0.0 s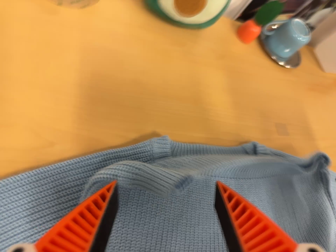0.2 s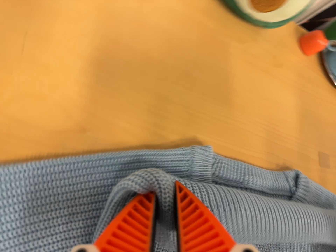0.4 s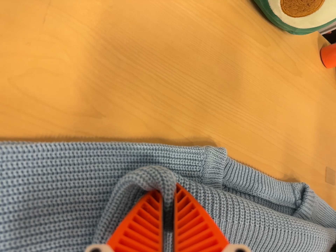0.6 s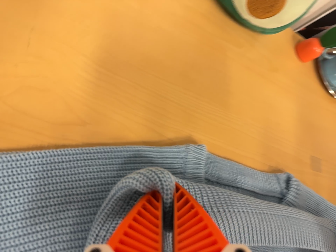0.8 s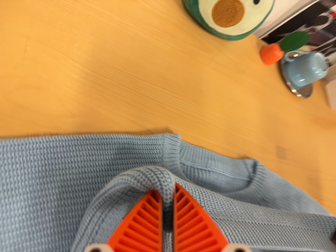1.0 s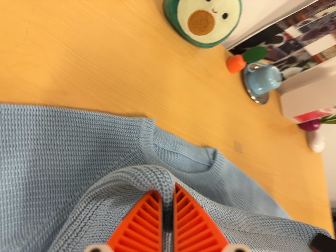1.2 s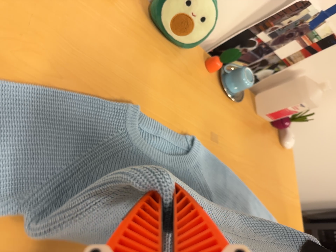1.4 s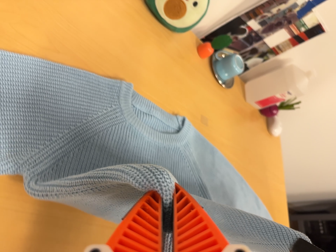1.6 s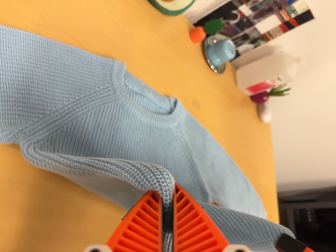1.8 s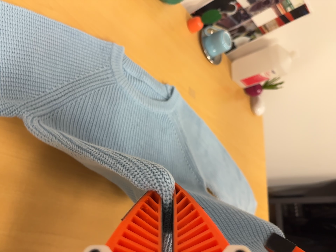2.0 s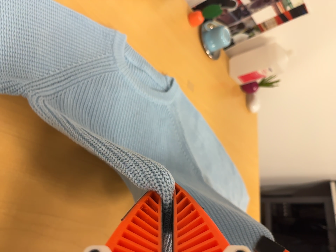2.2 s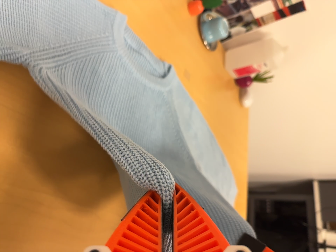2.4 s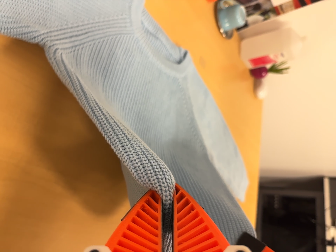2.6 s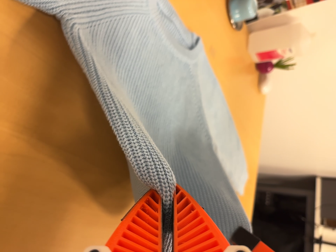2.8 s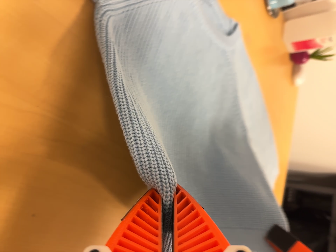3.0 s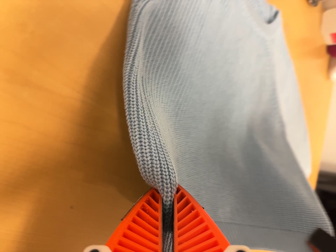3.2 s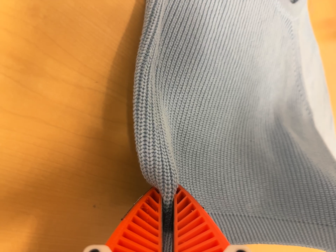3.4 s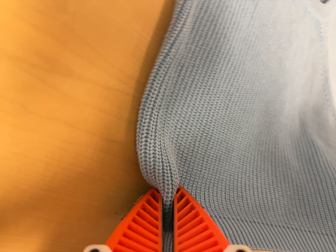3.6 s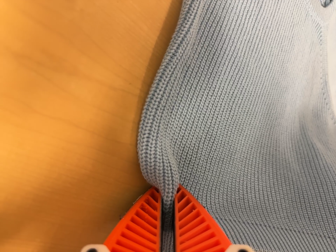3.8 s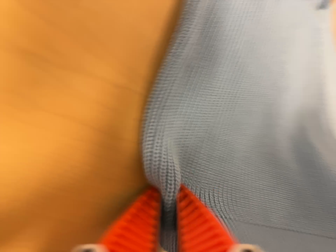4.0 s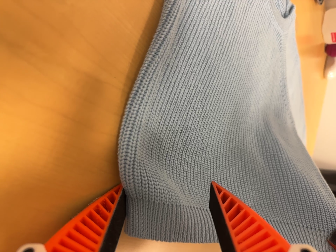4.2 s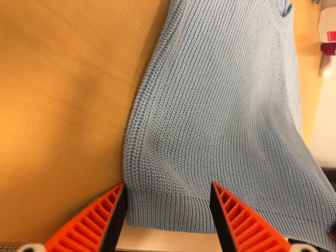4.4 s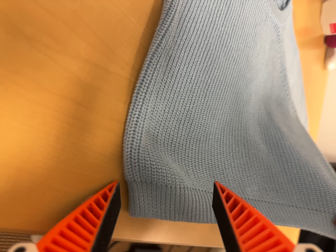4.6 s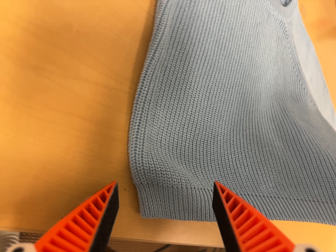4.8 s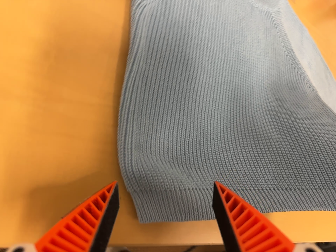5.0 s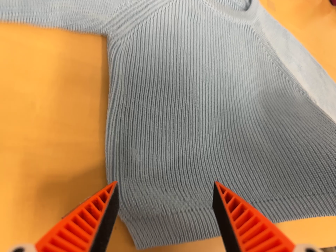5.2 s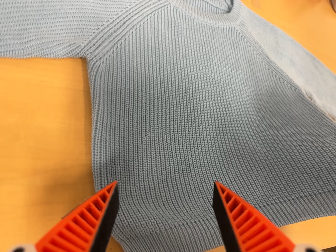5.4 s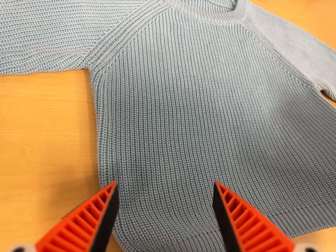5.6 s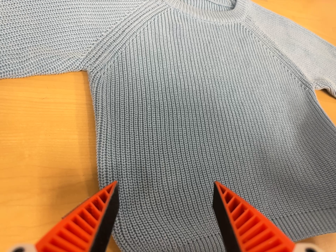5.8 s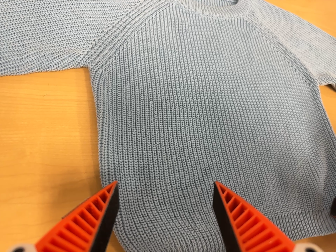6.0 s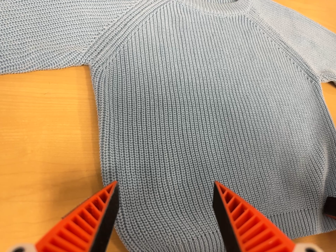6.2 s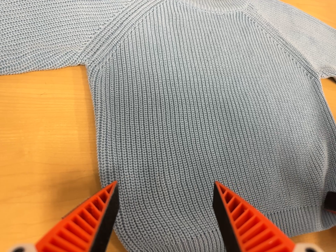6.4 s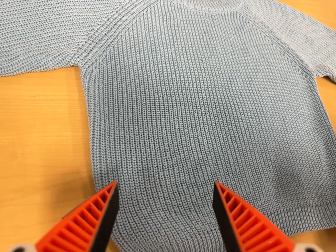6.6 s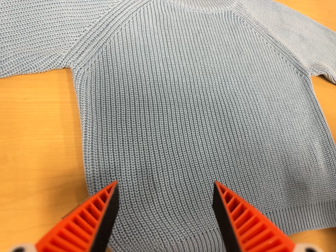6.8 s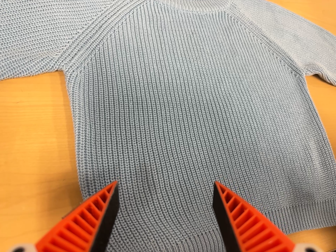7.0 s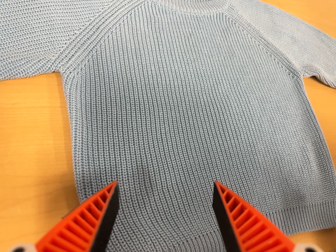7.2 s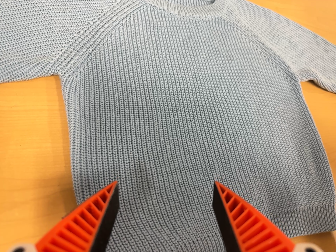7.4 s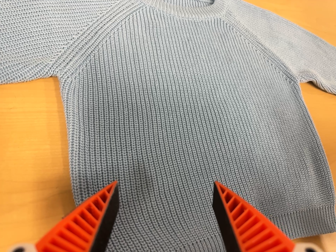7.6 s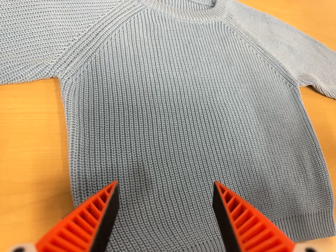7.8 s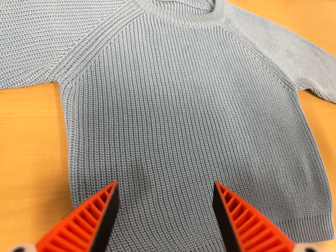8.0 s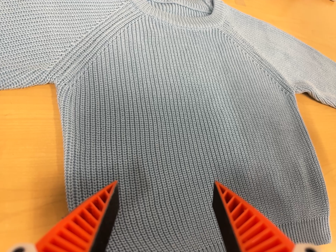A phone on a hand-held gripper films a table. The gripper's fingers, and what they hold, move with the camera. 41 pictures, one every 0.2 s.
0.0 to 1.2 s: The scene slides to the left, as the camera pans about 15 degrees to its right. It travels backward and toward the bottom of its view, about 14 cm, so what stands in front gets smaller. It rolls about its line of sight by about 20 degrees, and the scene rotates clockwise.
1.2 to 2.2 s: The camera travels toward the bottom of its view and backward, about 12 cm, so close, fixed things drift upward.
2.2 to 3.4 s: The scene slides to the right, as the camera pans about 15 degrees to its left. It travels to its left and forward, about 14 cm, so close, fixed things drift to the right. Its aim tips toward the bottom of its view by about 10 degrees, and the scene shifts upward. It rolls about its line of sight by about 10 degrees, and the scene rotates clockwise.
3.4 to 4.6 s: The camera shifts only a little, or ends up much as it began.
4.6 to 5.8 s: The camera pans to its left by about 15 degrees. It travels to its right, about 12 cm. It rolls about its line of sight by about 25 degrees, and the scene rotates counterclockwise.
5.8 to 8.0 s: The camera shifts only a little, or ends up much as it began.
The film runs backward here.
